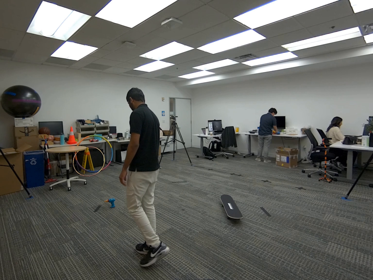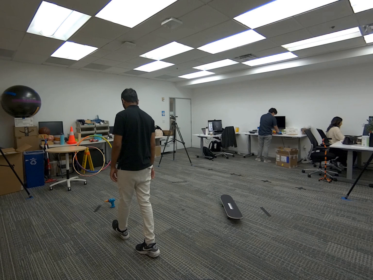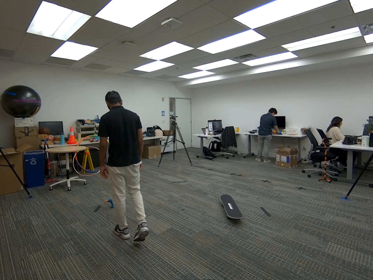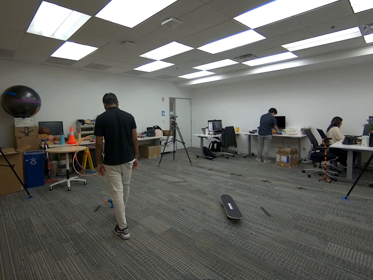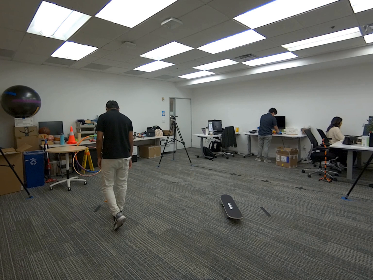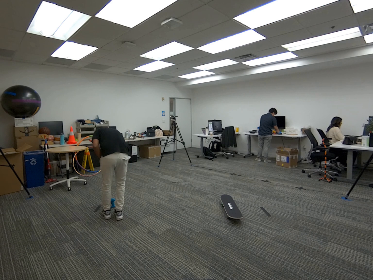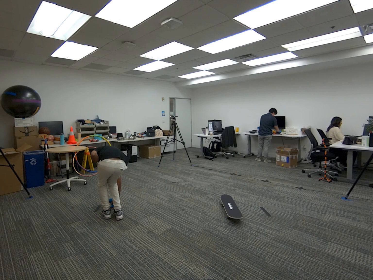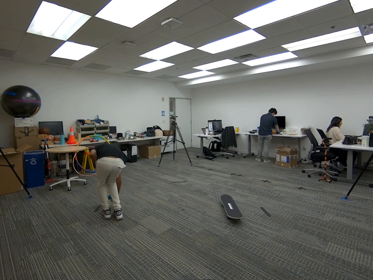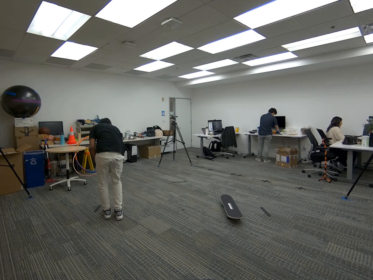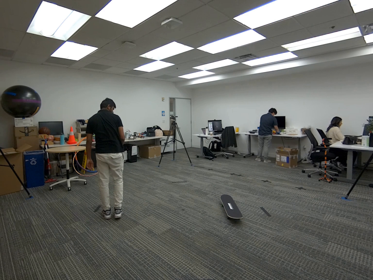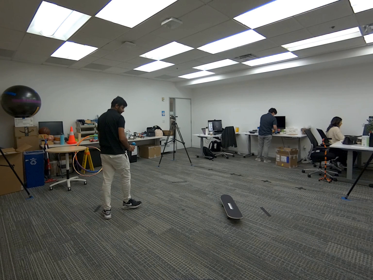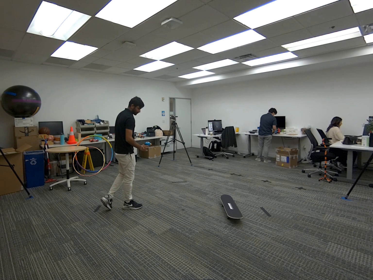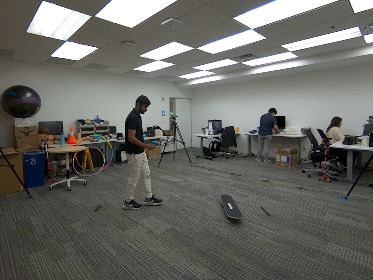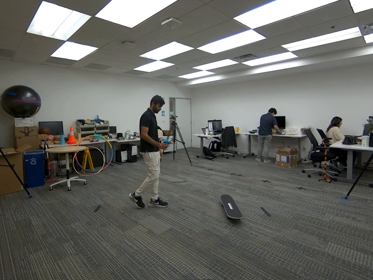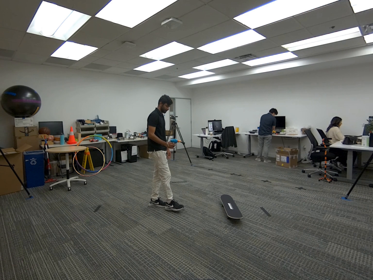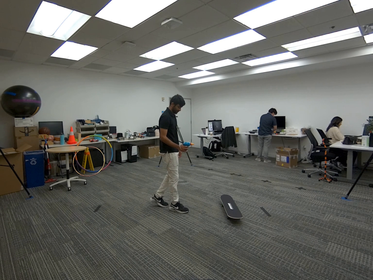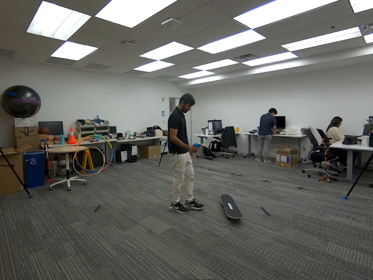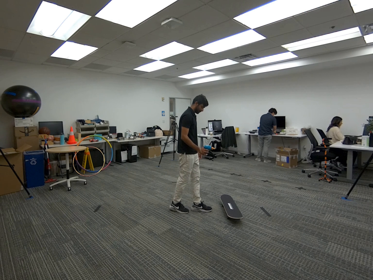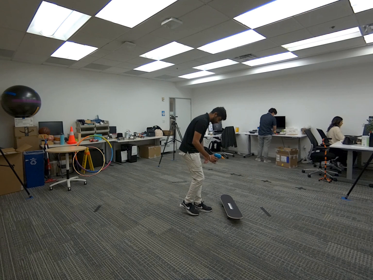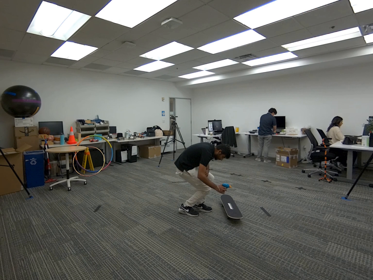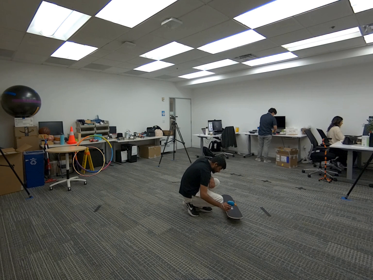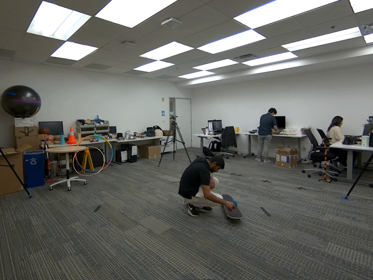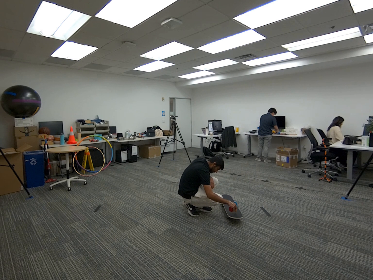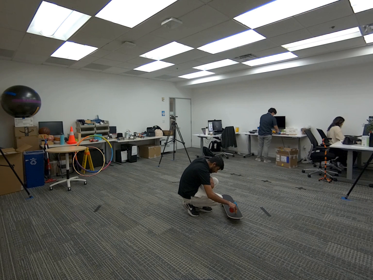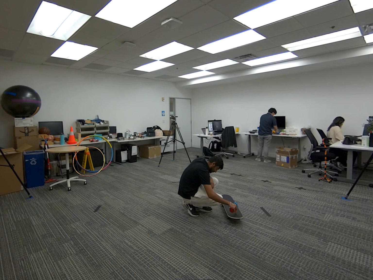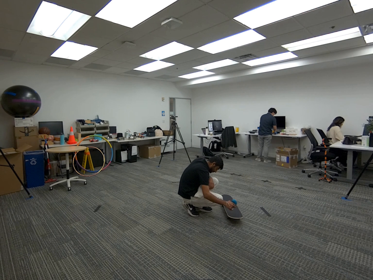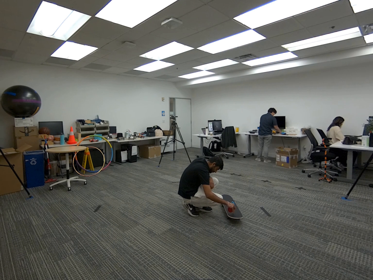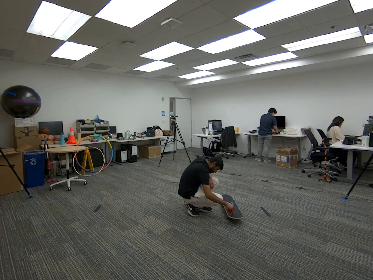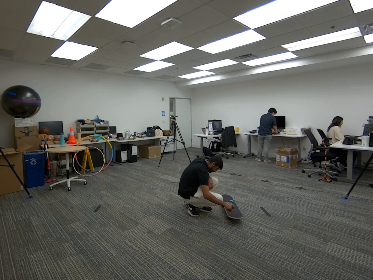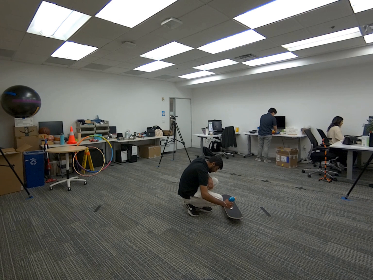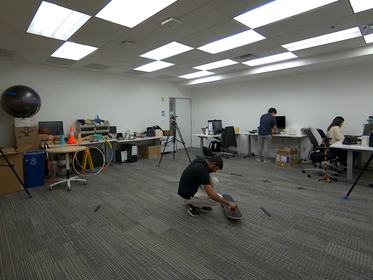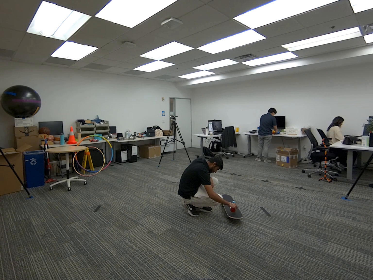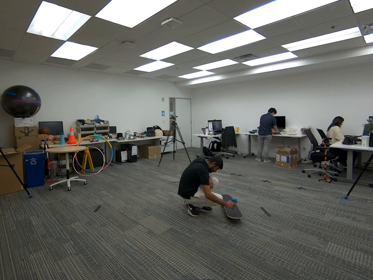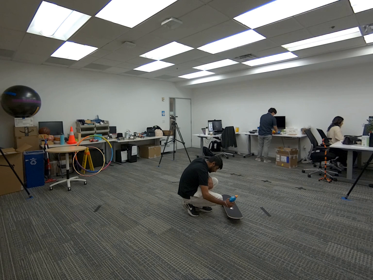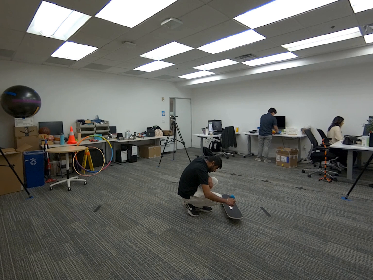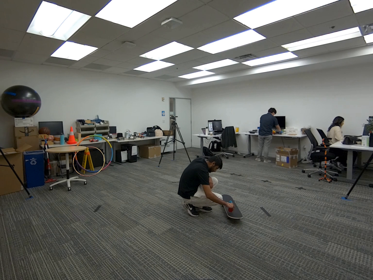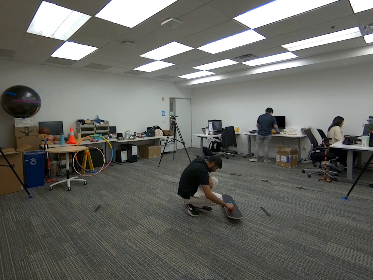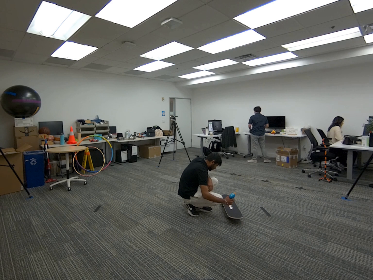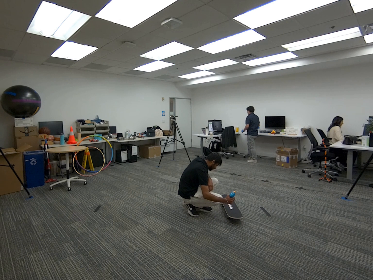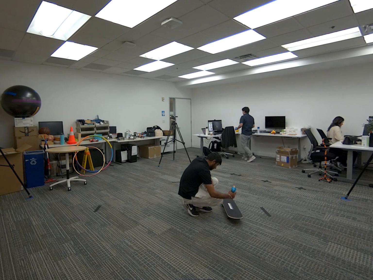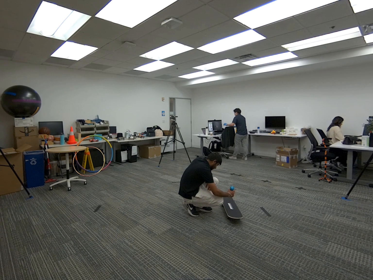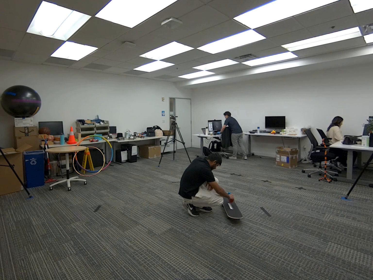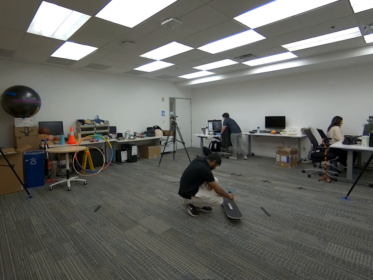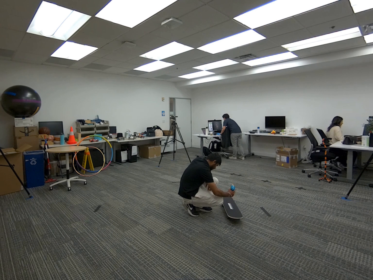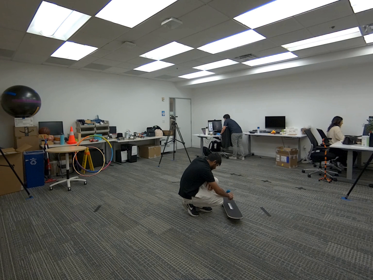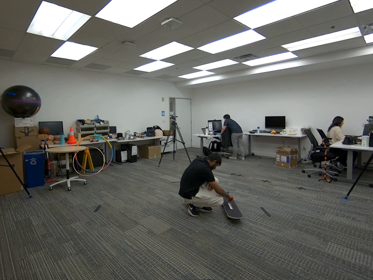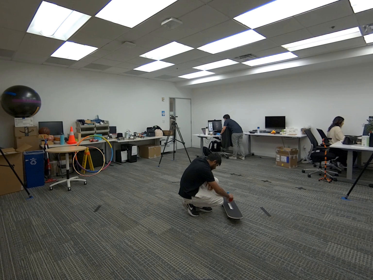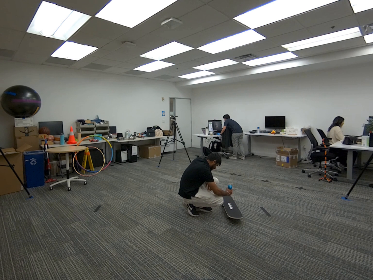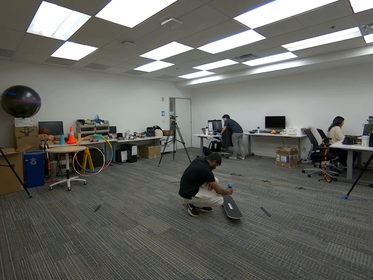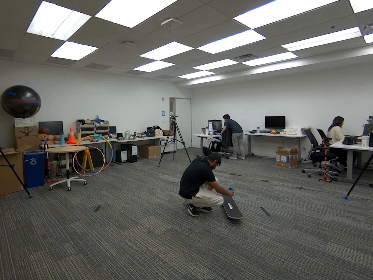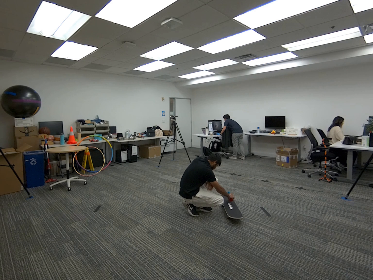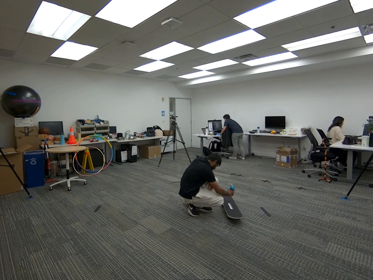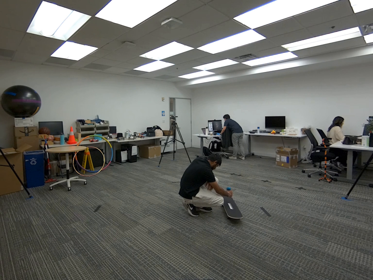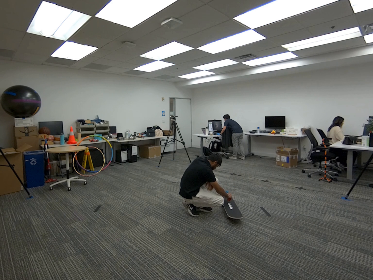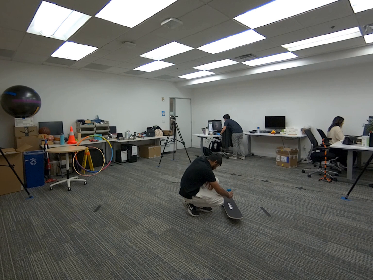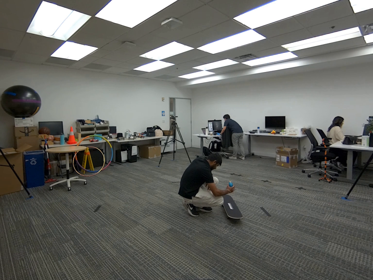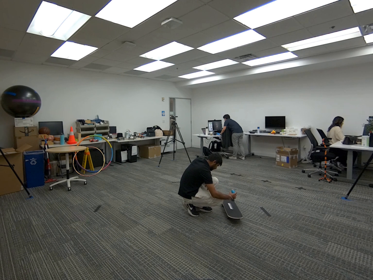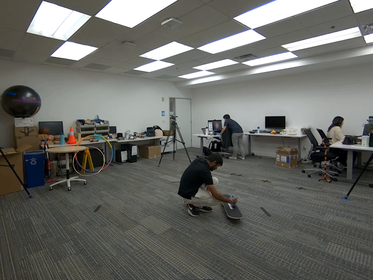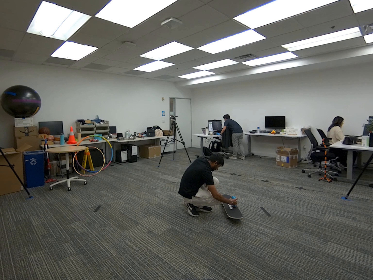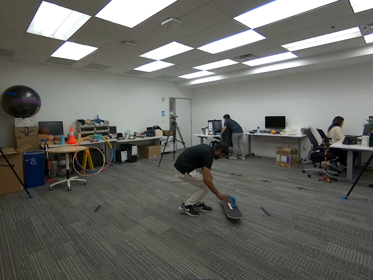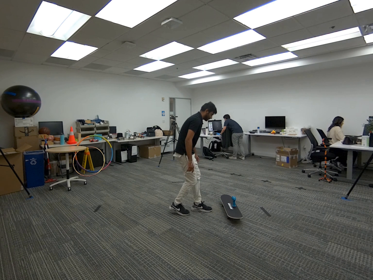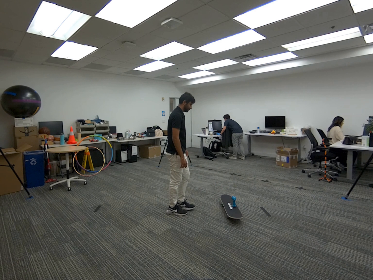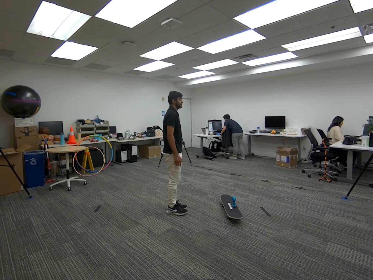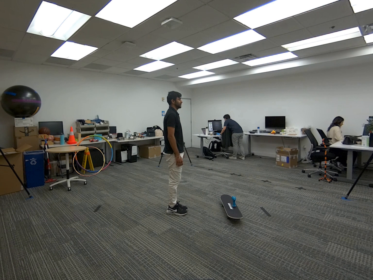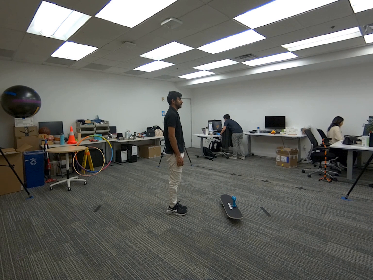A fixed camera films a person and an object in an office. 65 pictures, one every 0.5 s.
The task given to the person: Walk over to the toy drill and pick up the toy drill and proceed to drill the screws on the skateboard. Place the toy drill on the skateboard when complete.
